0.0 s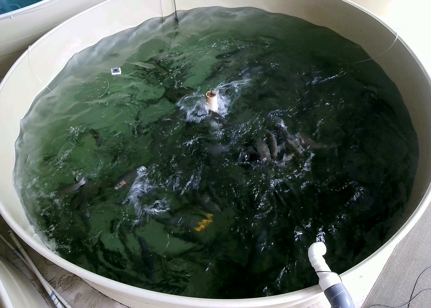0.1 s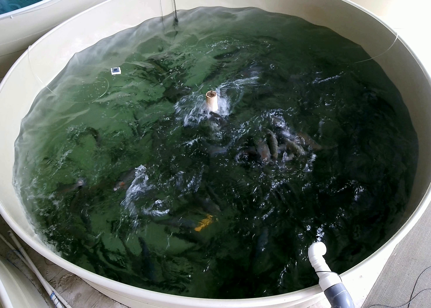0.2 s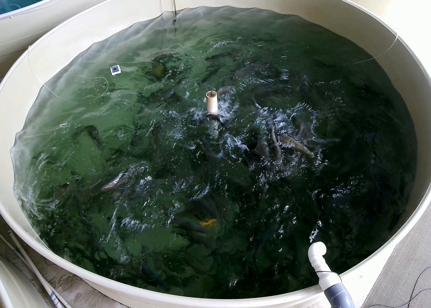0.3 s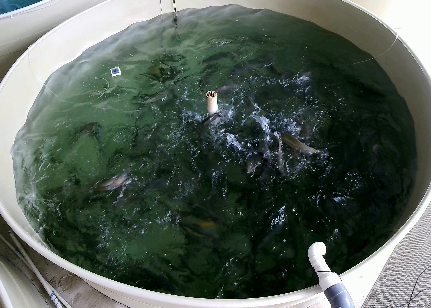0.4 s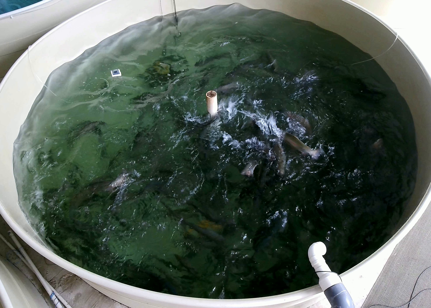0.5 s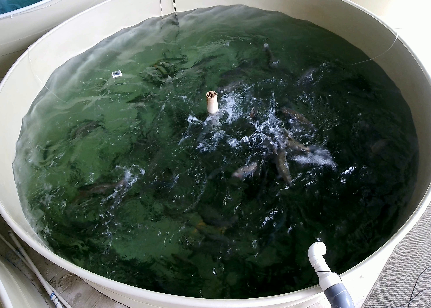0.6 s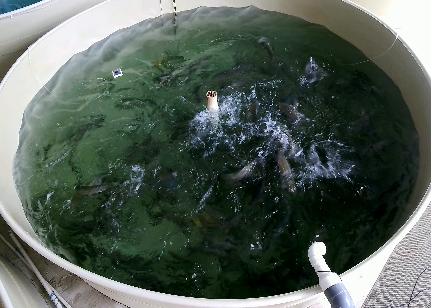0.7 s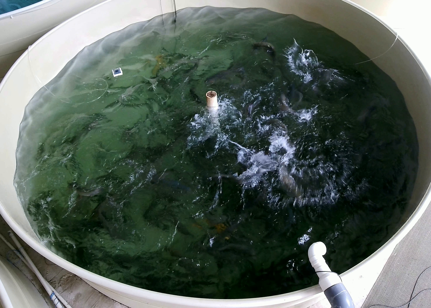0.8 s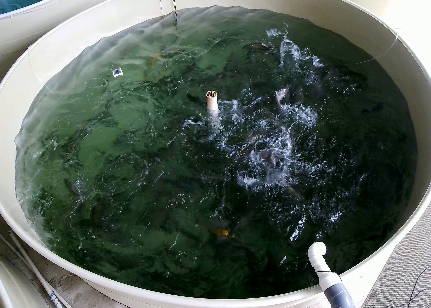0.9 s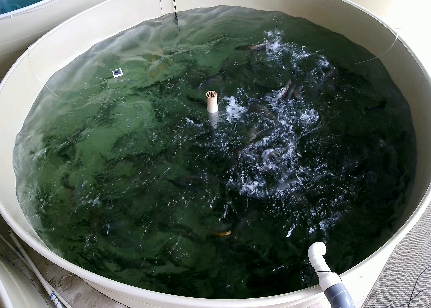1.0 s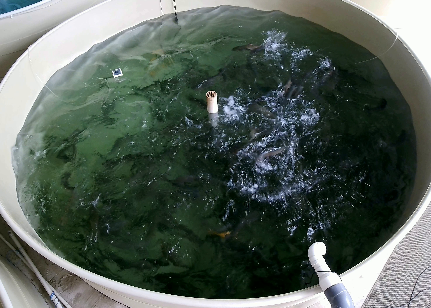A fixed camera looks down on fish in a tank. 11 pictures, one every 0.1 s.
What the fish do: Strong feeding.
